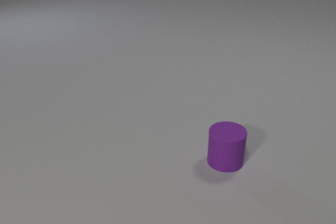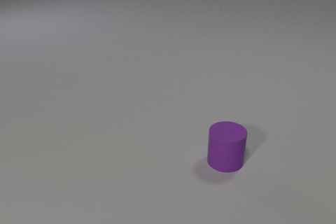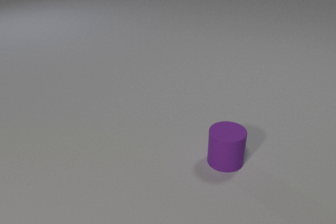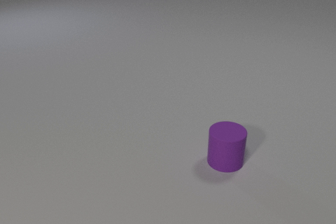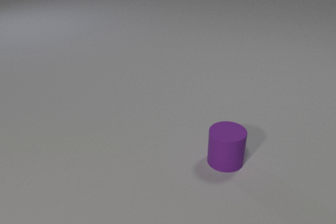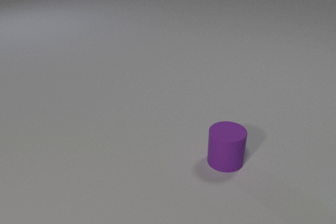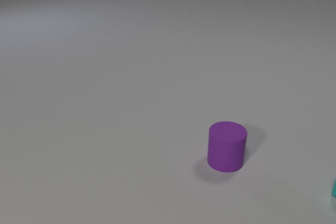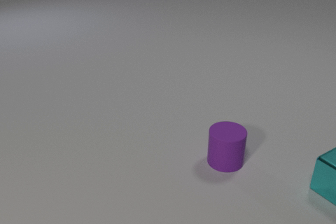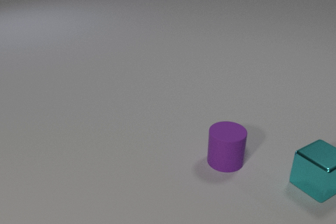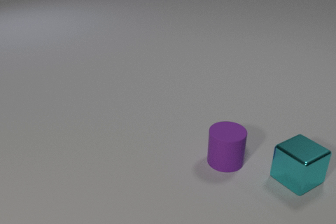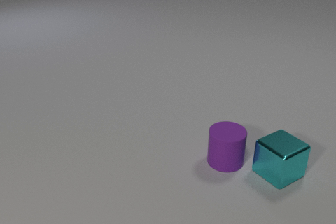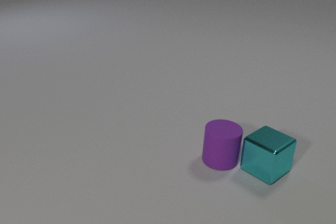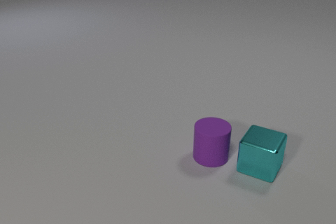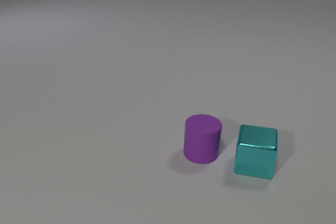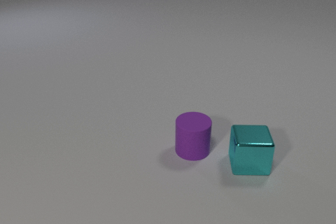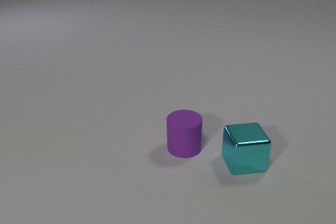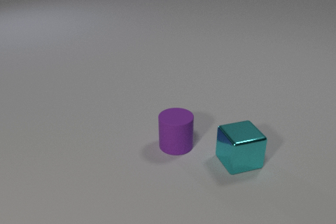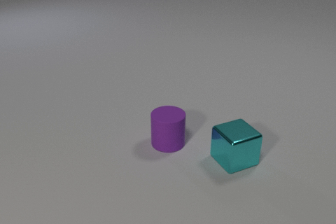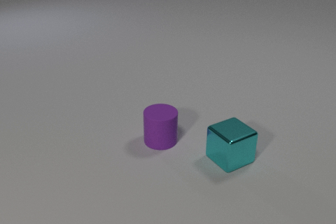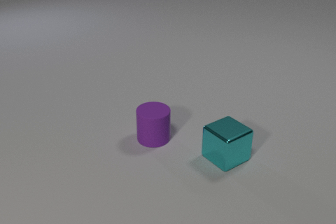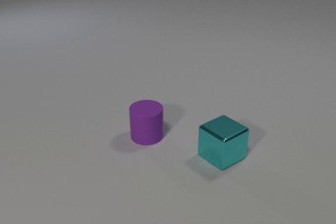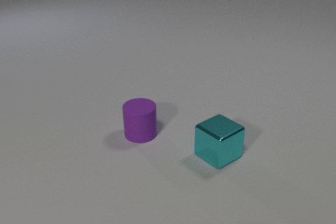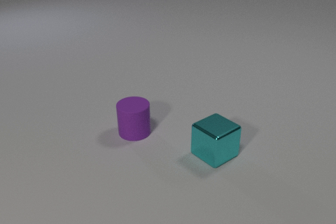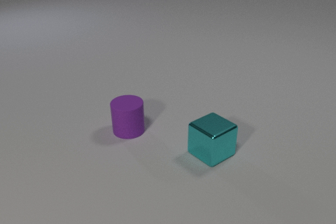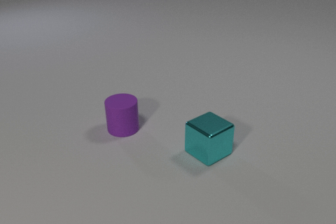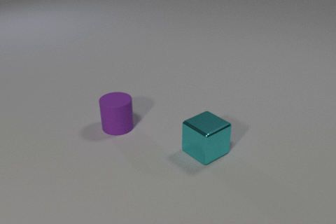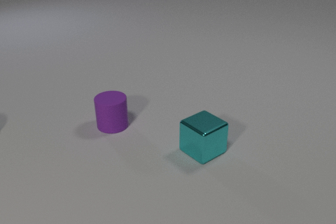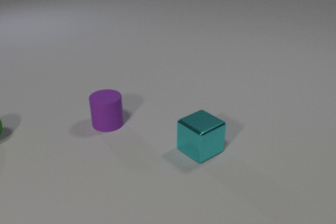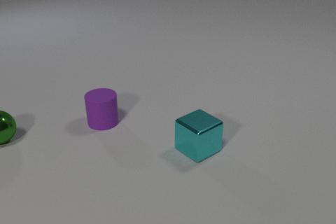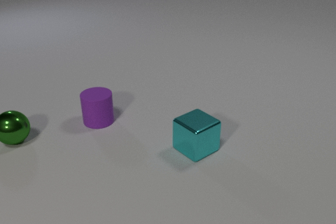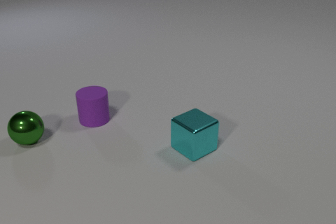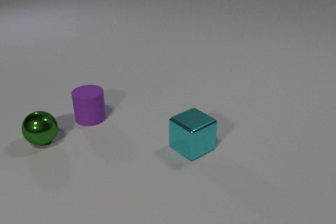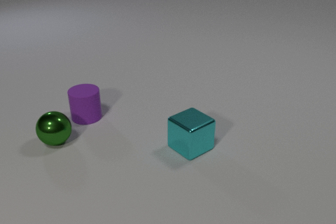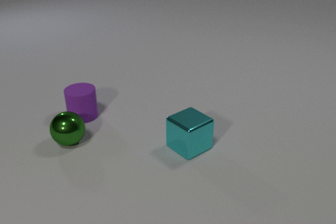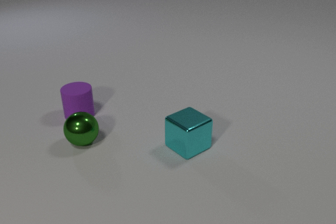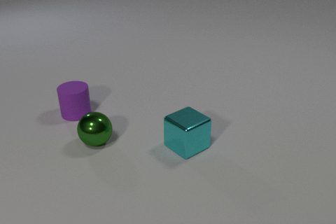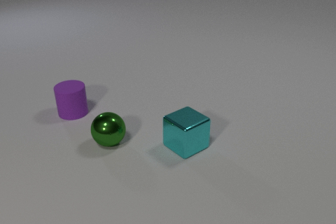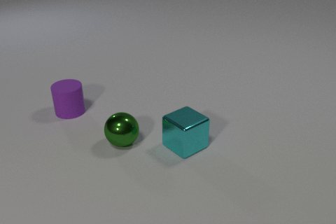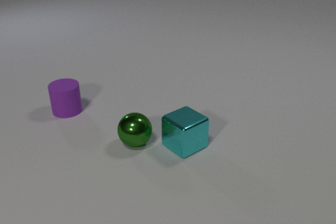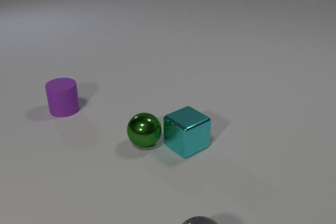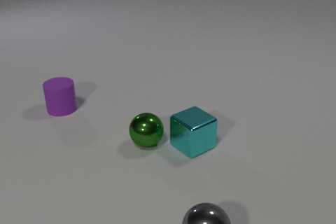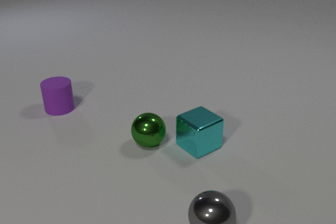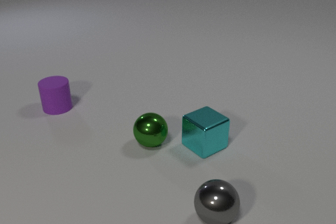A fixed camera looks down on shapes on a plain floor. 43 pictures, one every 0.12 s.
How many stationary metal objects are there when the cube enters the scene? 0.
How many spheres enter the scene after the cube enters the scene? 2.
How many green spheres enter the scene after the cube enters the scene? 1.
0.00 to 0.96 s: The cyan metal cube comes in at the right edge, slides to the left.
0.96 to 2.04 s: The cyan metal cube slides to the left, spins so that its near face slides to the right, counterclockwise seen from above. The purple rubber cylinder slides to the left and away from the camera. The cyan metal cube and the purple rubber cylinder collide.
2.04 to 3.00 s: The cyan metal cube slides to the left. The purple rubber cylinder slides to the left and away from the camera.
3.00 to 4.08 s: The cyan metal cube slides to the left and away from the camera. The purple rubber cylinder slides to the left and away from the camera. The green metal sphere comes in at the left edge, rolls to the right.
4.08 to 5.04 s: The cyan metal cube slides to the right. The purple rubber cylinder slides to the left and away from the camera. The green metal sphere rolls to the right. The gray metal sphere comes in at the bottom edge, rolls away from the camera. The cyan metal cube and the green metal sphere collide.
